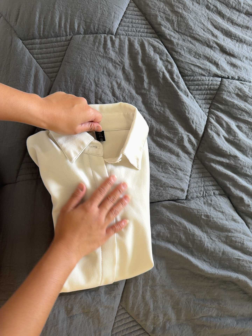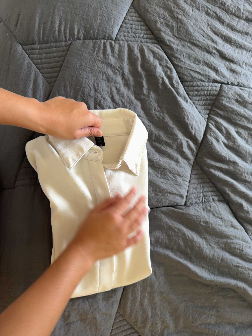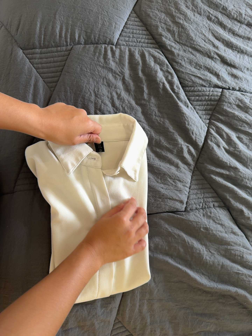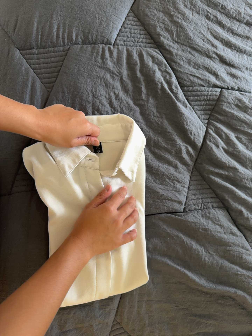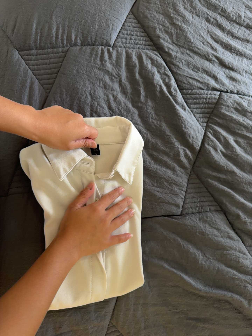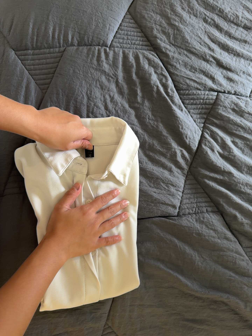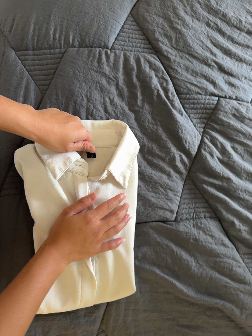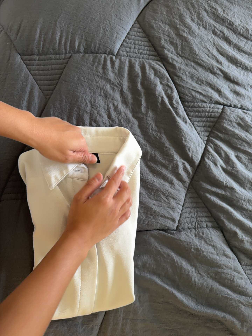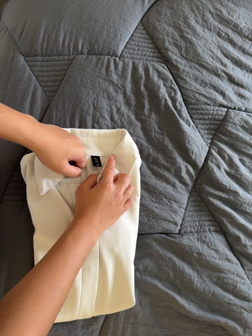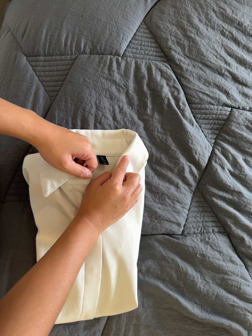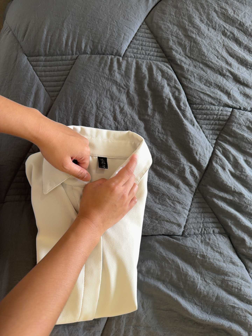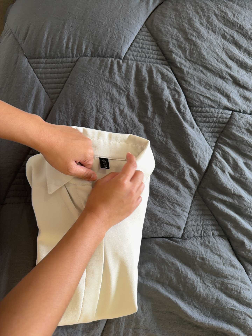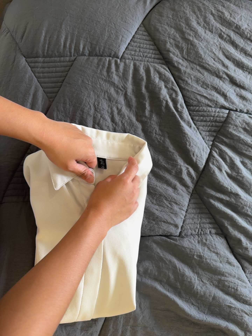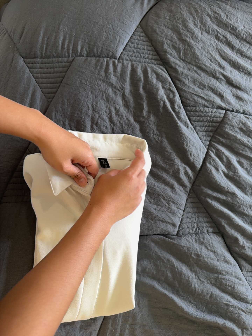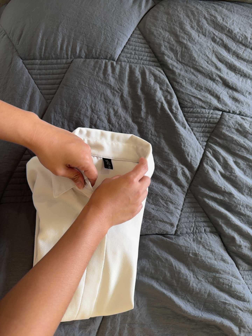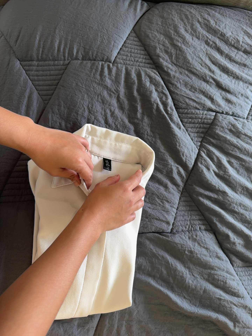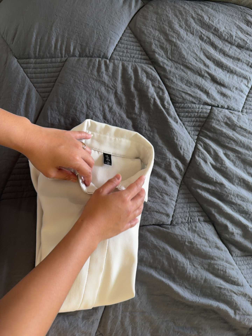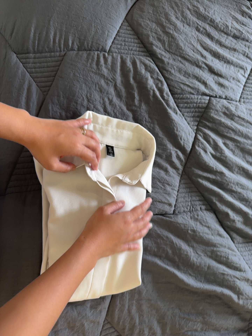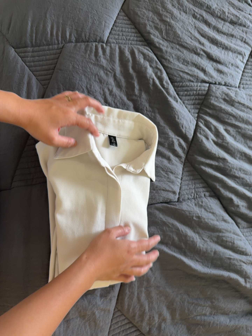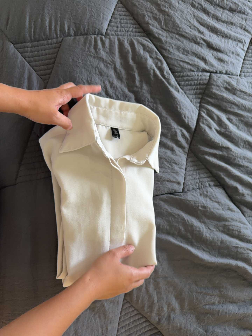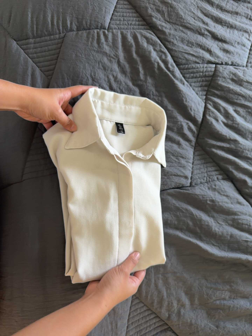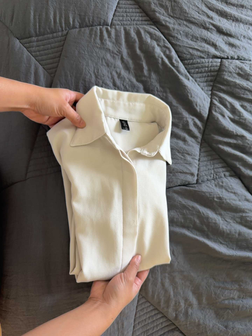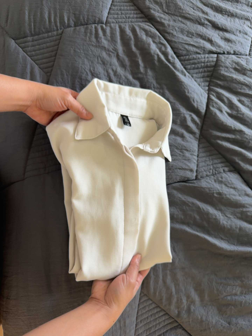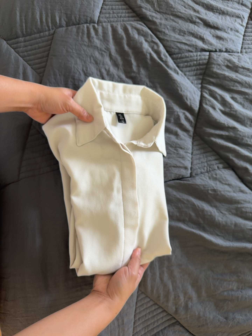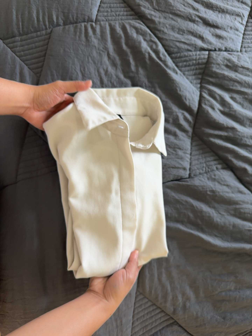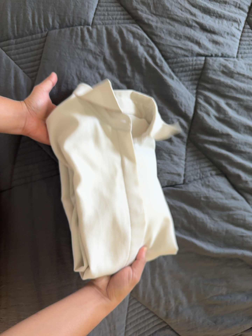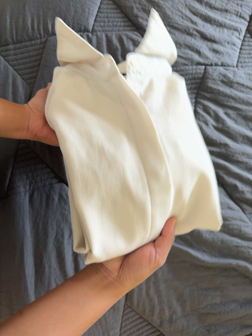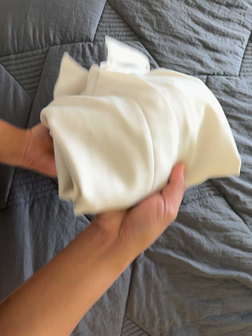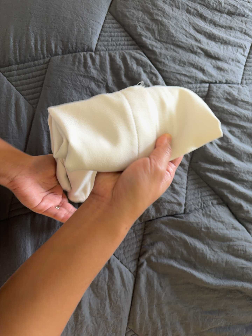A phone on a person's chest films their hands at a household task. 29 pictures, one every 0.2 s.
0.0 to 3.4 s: The camera shifts only a little, or ends up much as it began.
3.4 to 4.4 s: The camera rolls about its line of sight by about 10 degrees, and the scene rotates counterclockwise.
4.4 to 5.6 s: The camera travels toward the top of its view, about 8 cm, so close, fixed things drift downward.
The film runs backward here.
